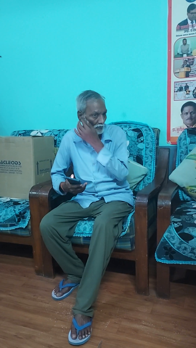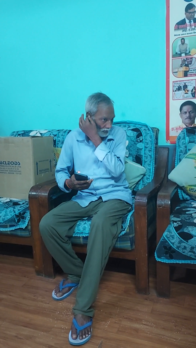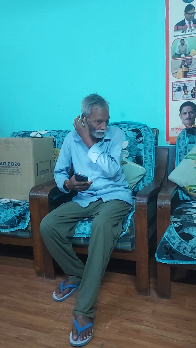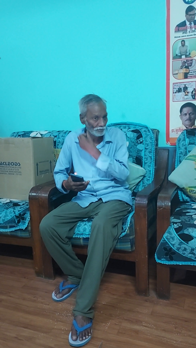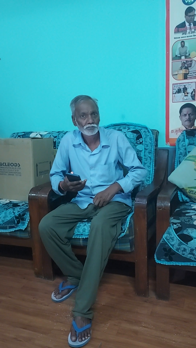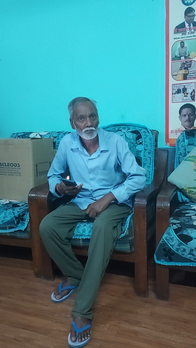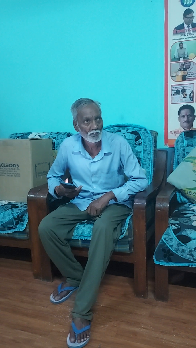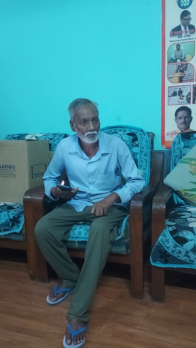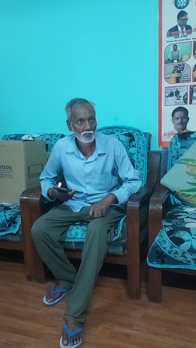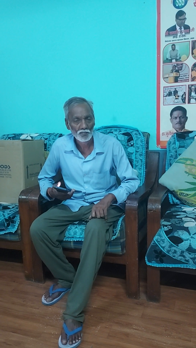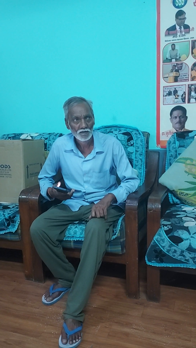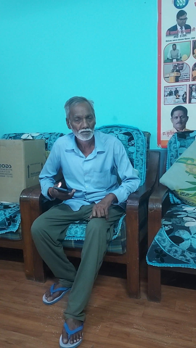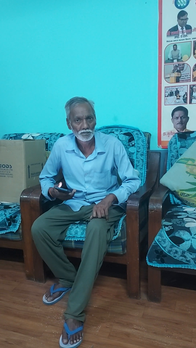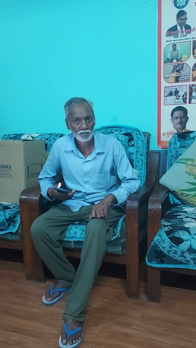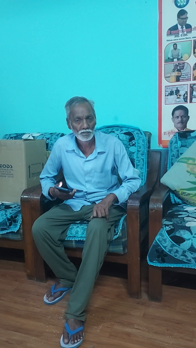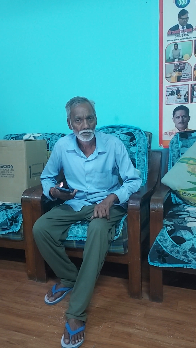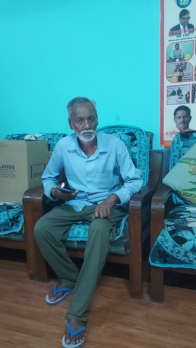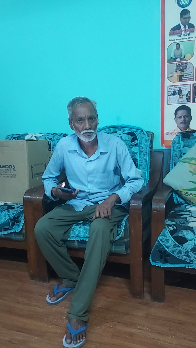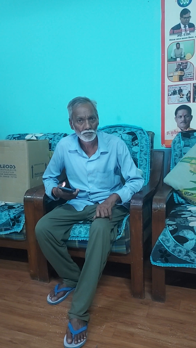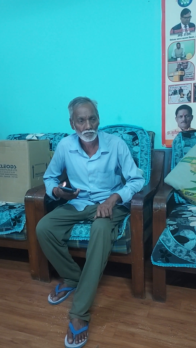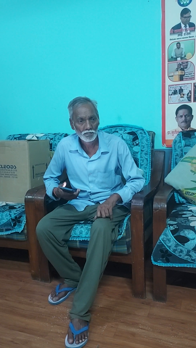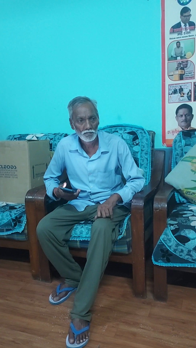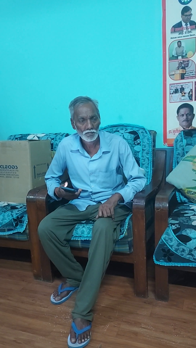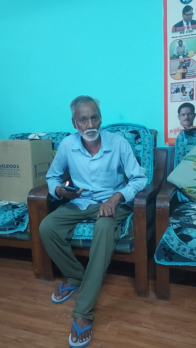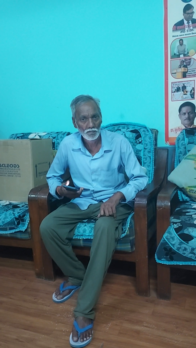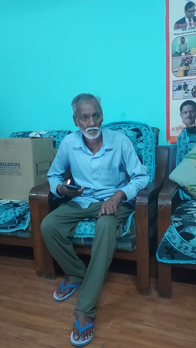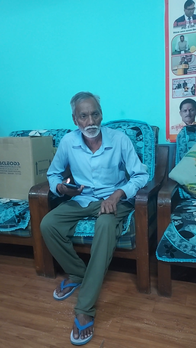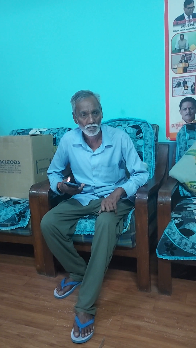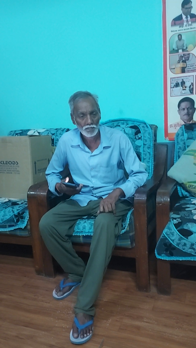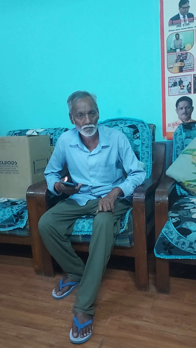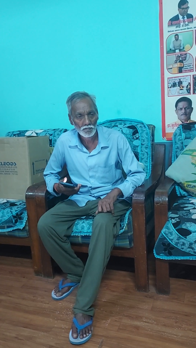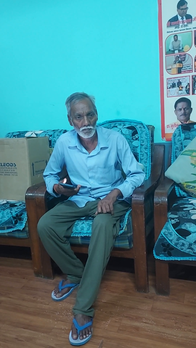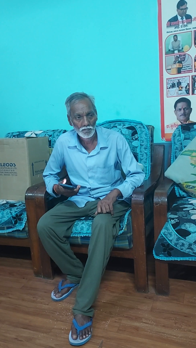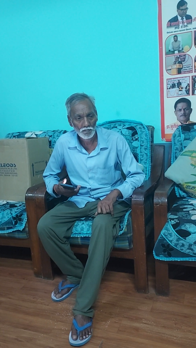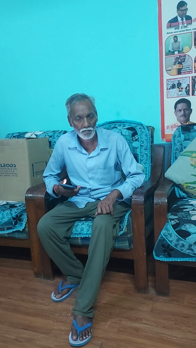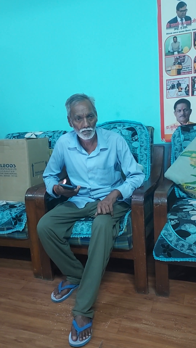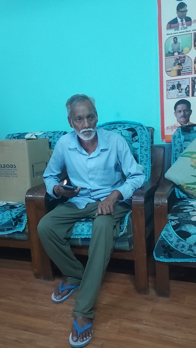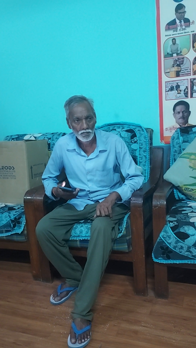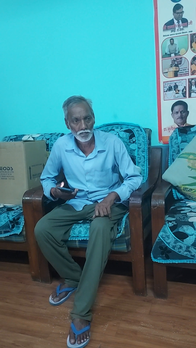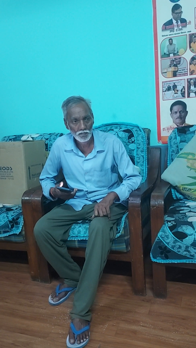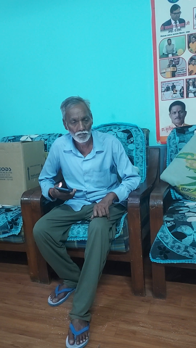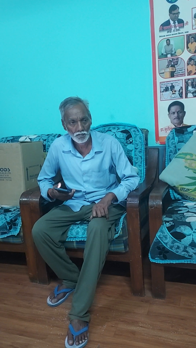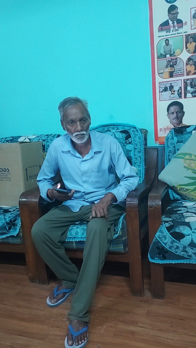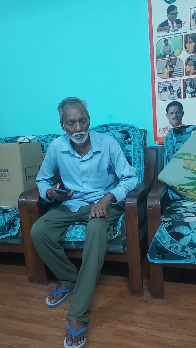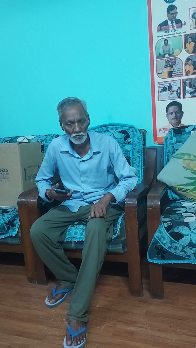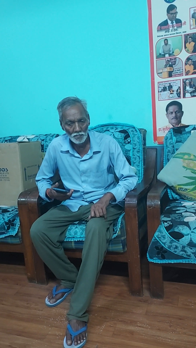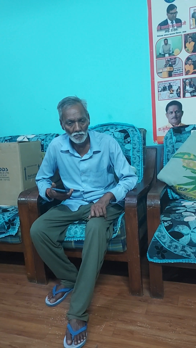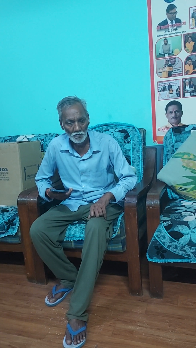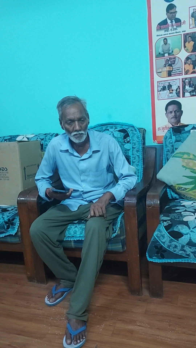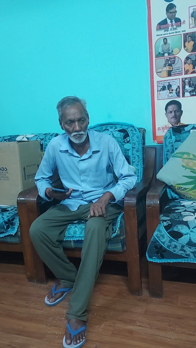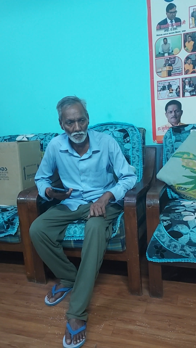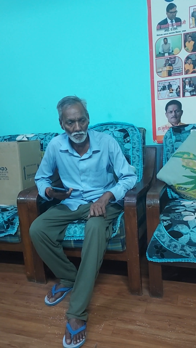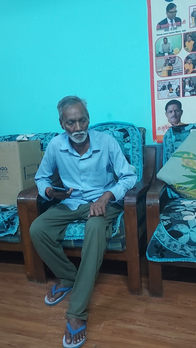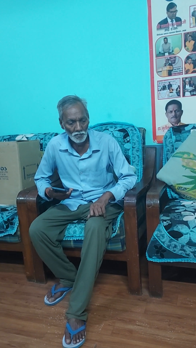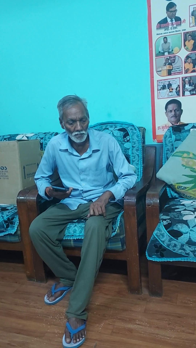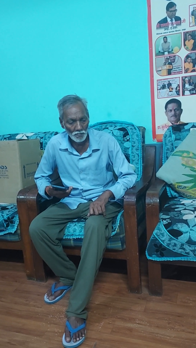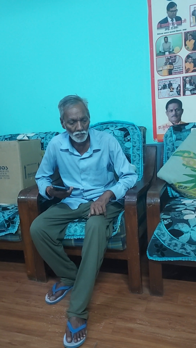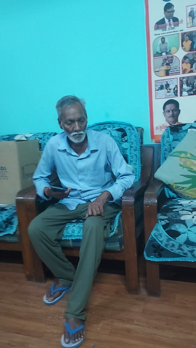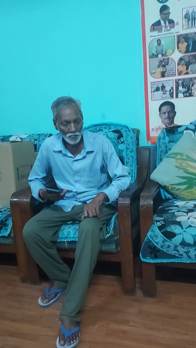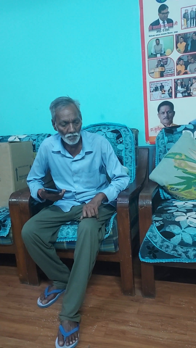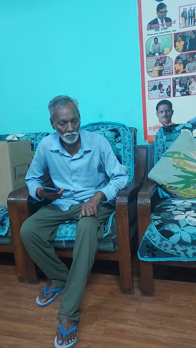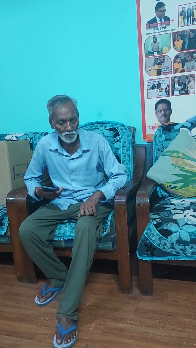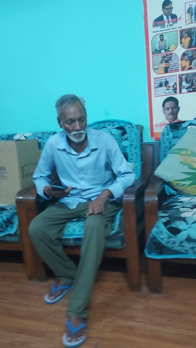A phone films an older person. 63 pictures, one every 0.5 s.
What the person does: Sitting.
